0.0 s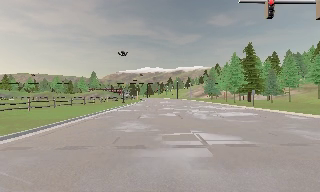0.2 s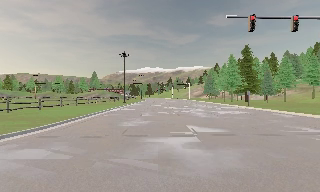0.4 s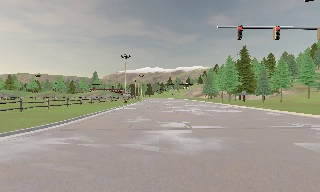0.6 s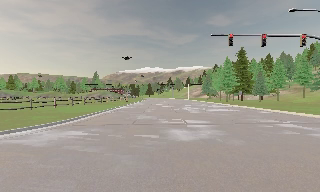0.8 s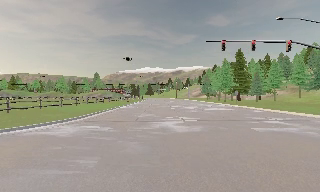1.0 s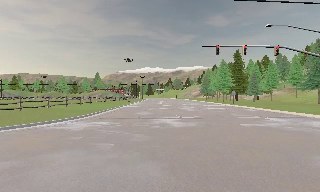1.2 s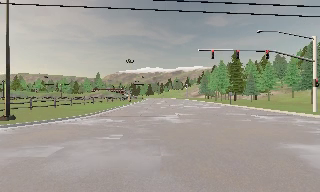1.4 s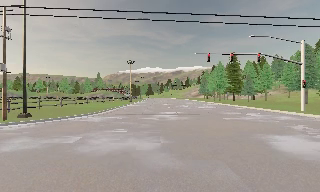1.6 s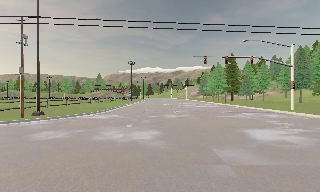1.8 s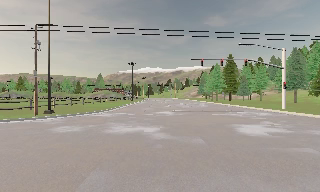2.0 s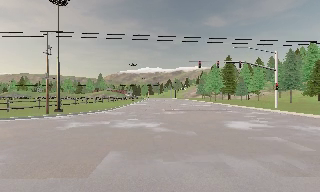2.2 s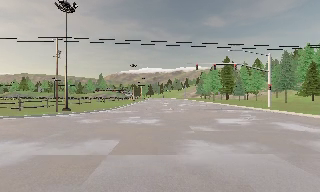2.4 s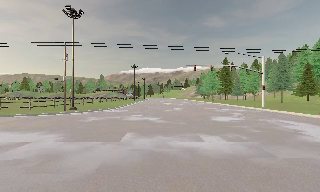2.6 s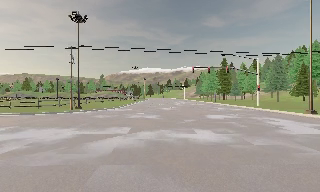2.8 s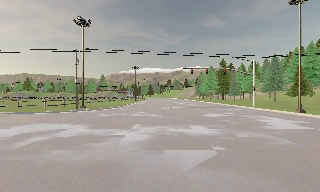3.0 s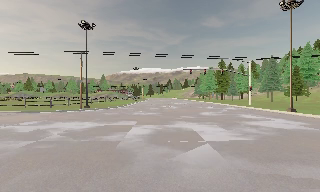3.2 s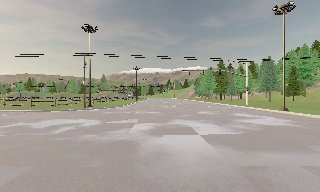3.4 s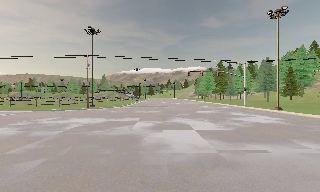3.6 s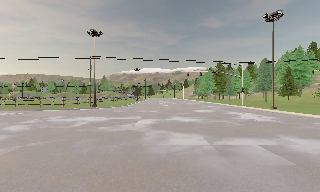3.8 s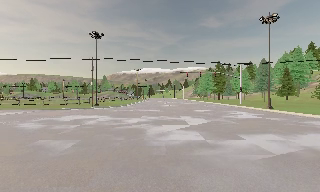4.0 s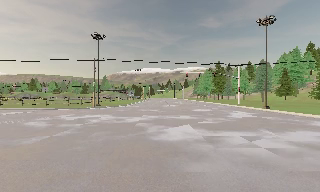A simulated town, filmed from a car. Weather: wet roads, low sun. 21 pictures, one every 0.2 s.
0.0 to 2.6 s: The camera travels backward, about 18 m, so what stands in front gets smaller.
2.6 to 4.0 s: The camera travels backward, about 6 m, so what stands in front gets smaller. It loses speed.
The film runs backward here.
